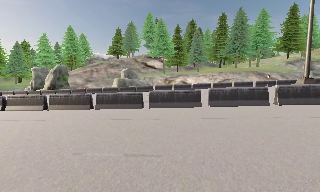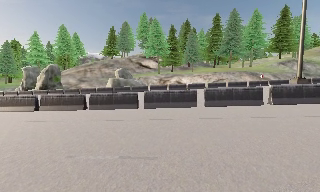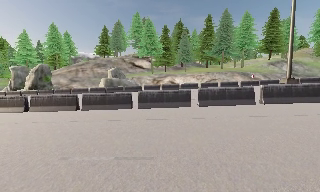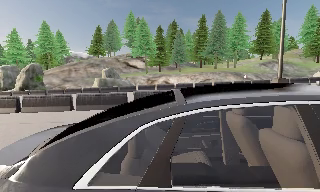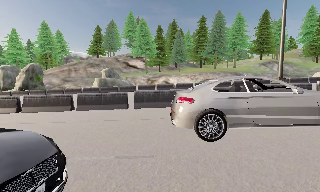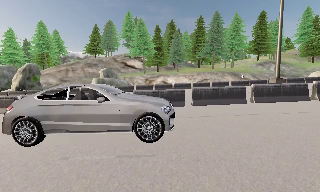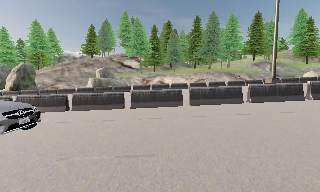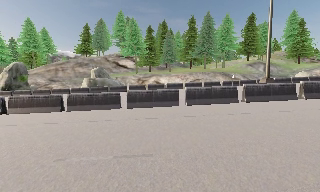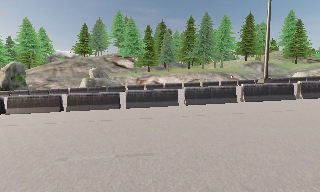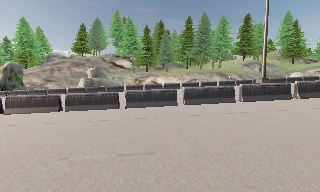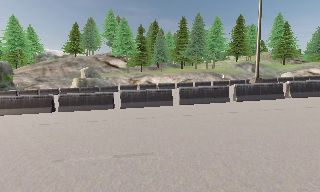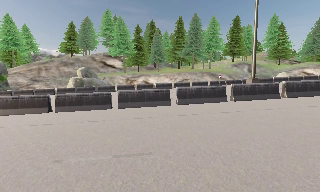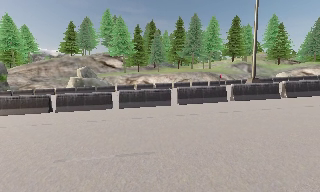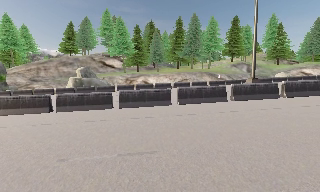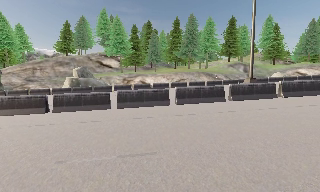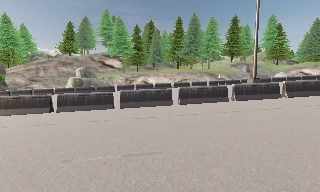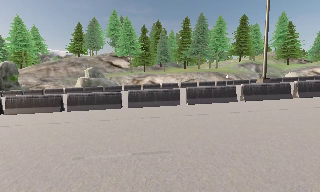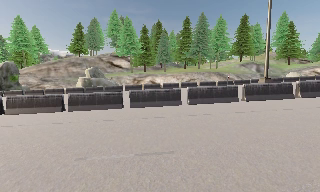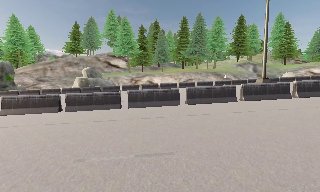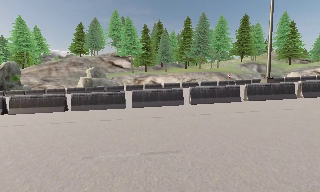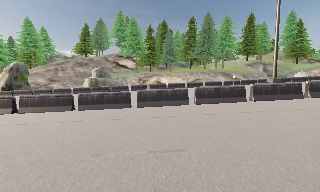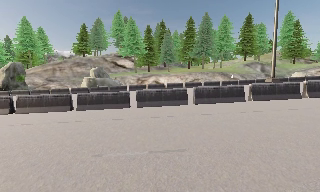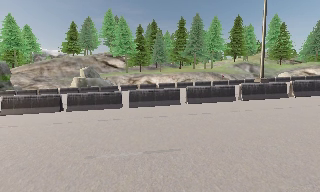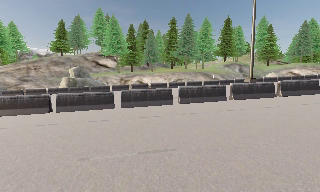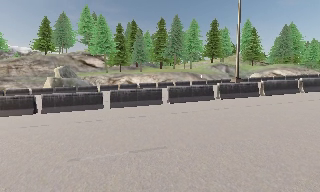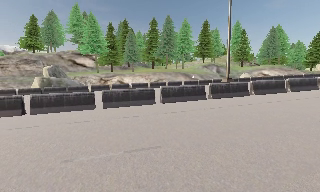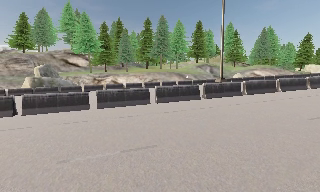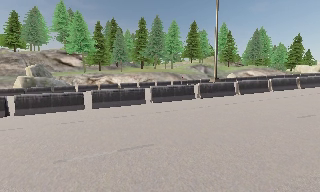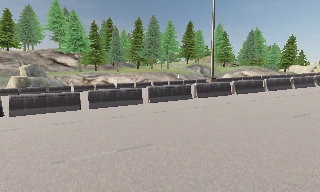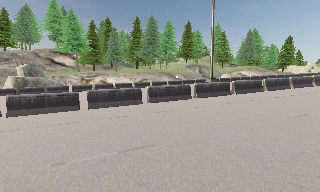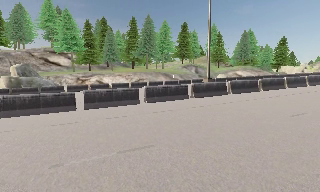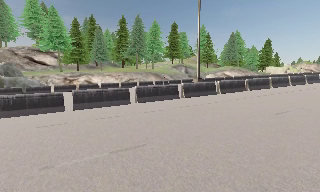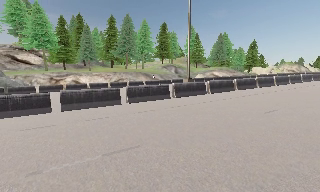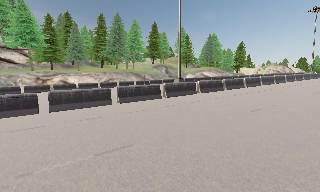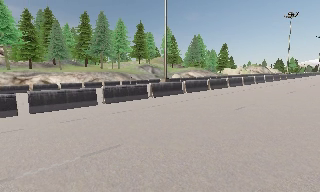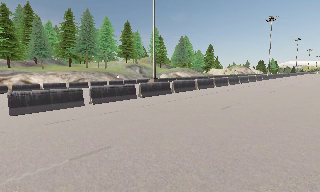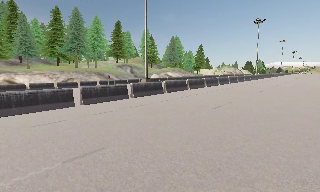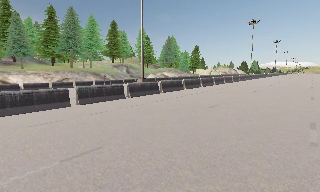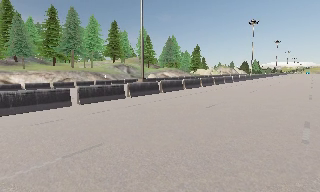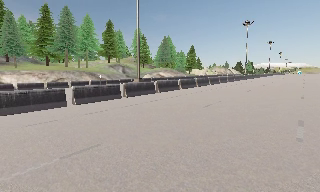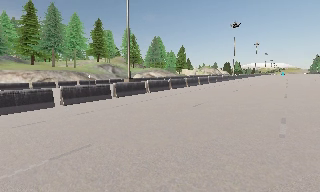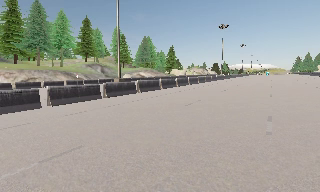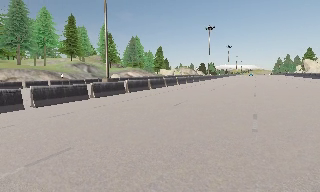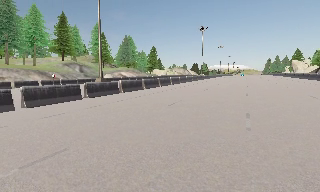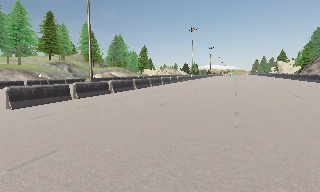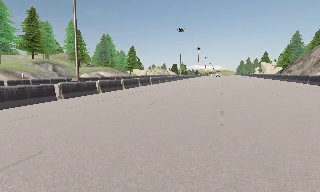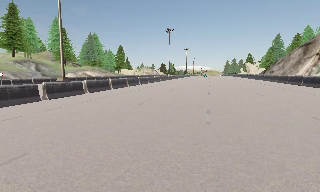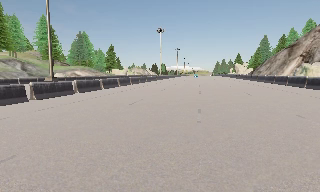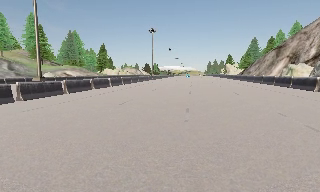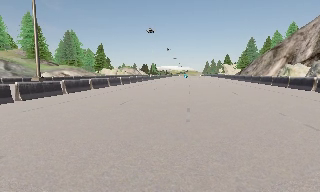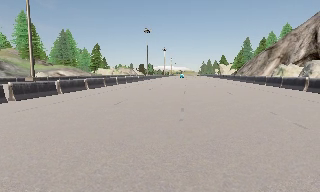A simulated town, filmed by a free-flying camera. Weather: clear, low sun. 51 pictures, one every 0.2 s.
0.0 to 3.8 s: The camera pans to its right, which is clockwise from overhead, by about 10 degrees. It travels to its left, about 1 m.
3.8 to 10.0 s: The camera pans to its right, which is clockwise from overhead, by about 75 degrees. It travels backward and to its left, about 1.5 m.
The film runs backward here.
